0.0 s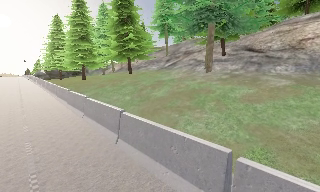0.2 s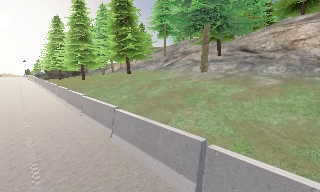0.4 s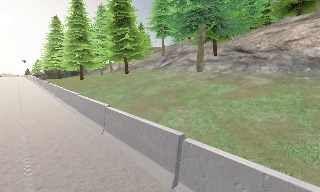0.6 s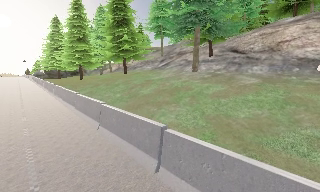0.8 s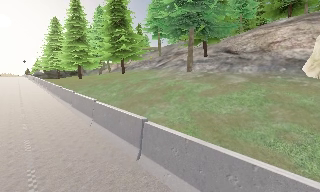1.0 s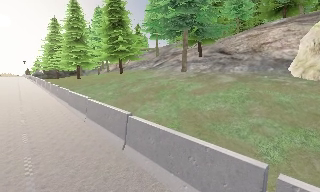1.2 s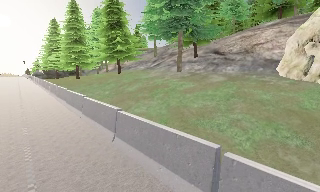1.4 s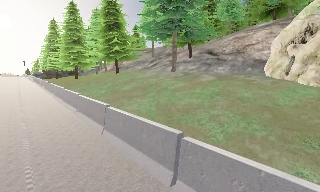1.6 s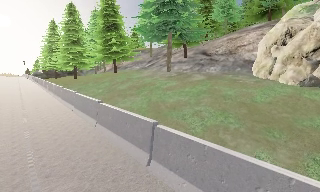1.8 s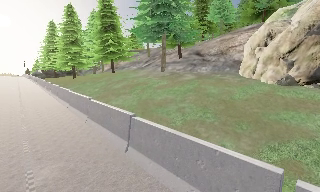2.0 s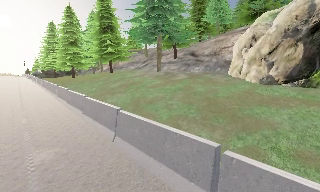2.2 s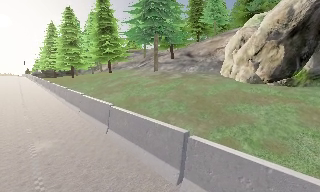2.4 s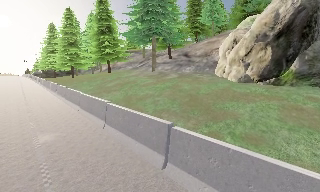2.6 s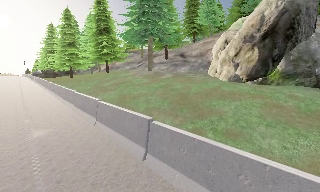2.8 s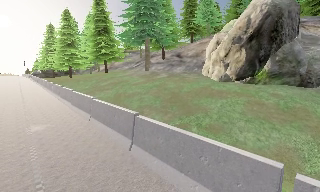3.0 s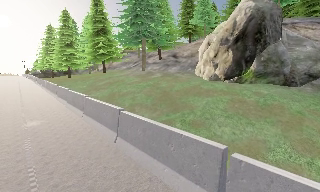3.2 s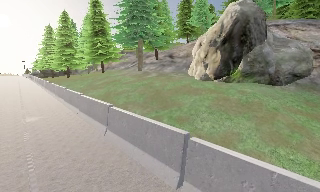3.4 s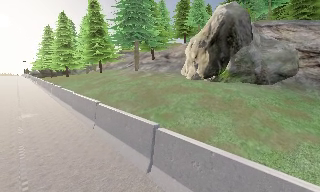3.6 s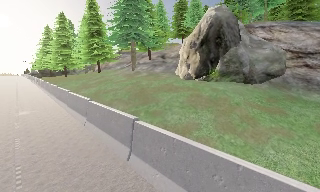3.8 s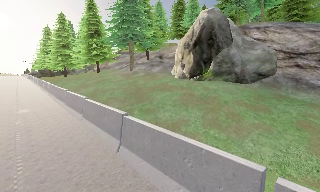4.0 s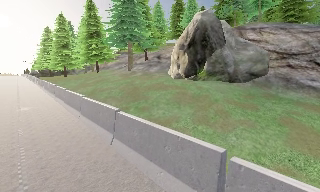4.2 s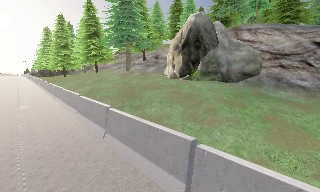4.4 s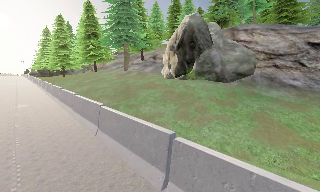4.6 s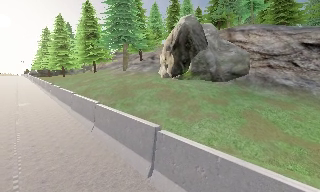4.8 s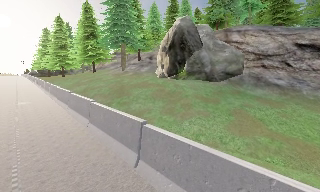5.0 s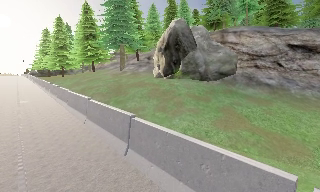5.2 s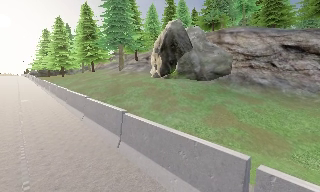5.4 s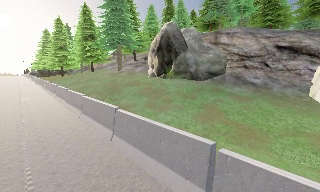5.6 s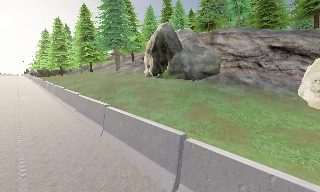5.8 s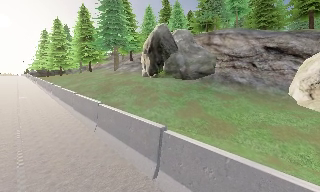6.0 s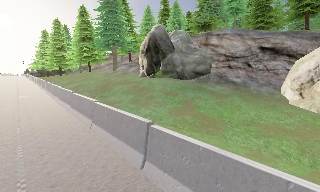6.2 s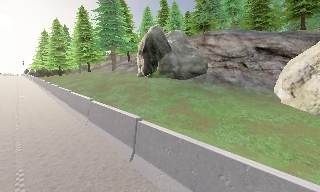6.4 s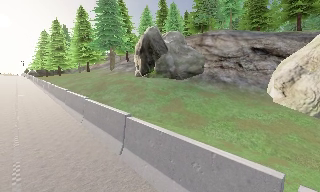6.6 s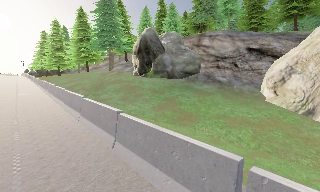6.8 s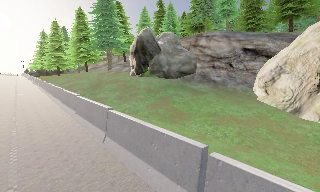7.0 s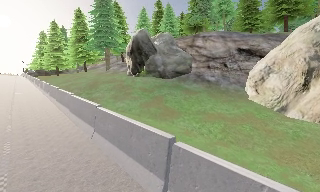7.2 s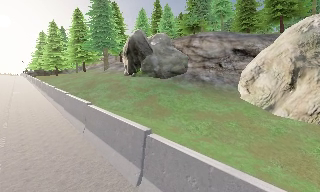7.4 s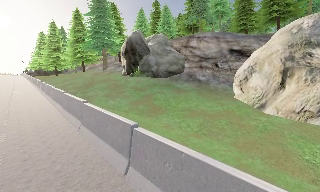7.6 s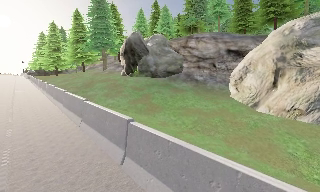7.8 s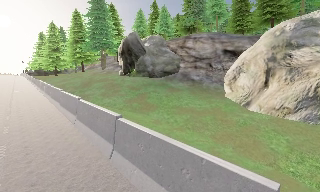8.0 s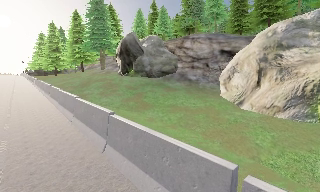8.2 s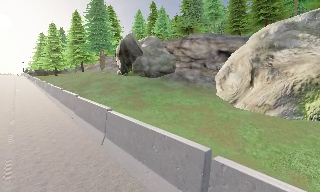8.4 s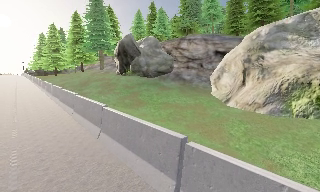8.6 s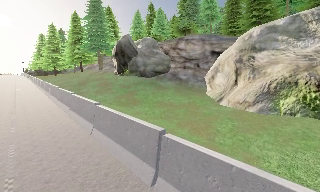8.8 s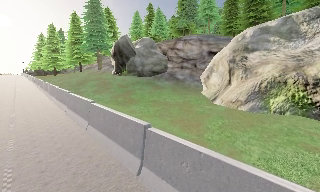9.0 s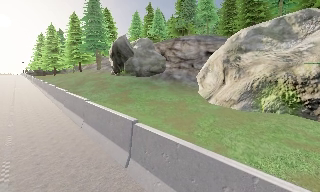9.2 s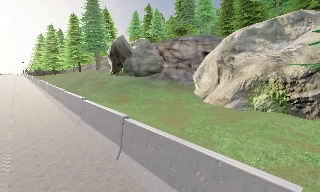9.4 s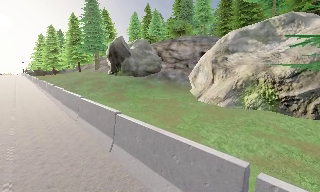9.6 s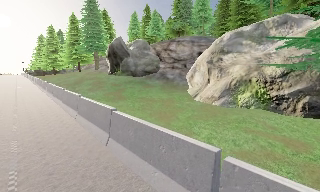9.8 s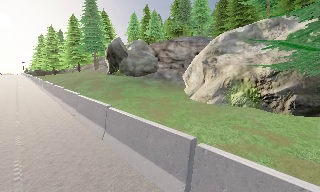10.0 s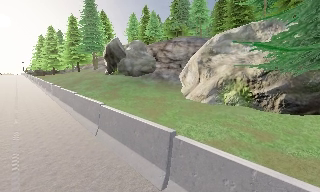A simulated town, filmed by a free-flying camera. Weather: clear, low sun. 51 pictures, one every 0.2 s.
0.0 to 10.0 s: The camera travels backward and to its right, about 30 m, so what stands in front gets smaller.
The film runs backward here.
